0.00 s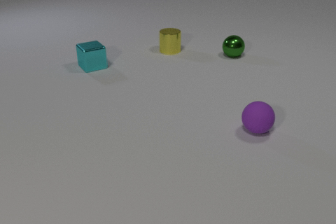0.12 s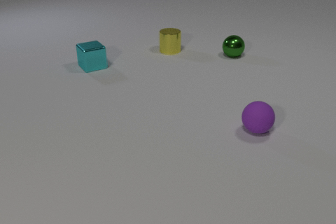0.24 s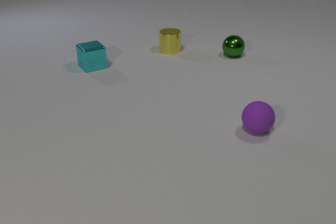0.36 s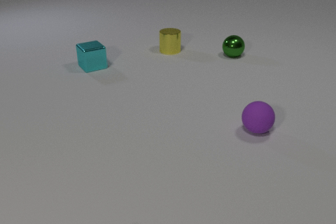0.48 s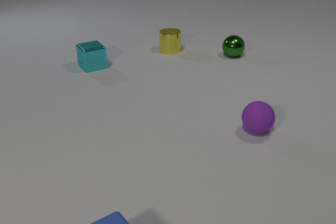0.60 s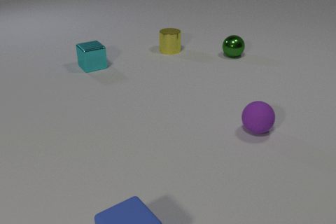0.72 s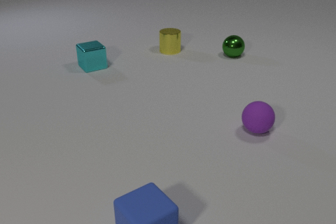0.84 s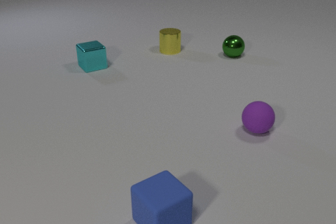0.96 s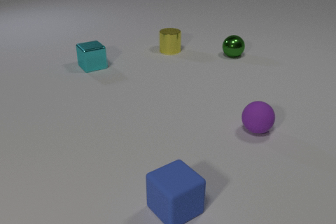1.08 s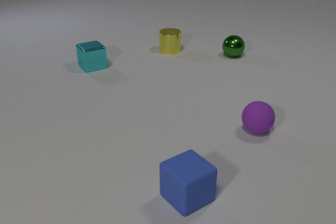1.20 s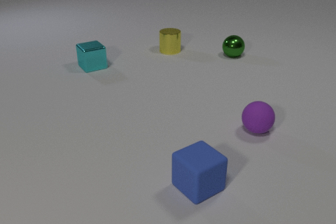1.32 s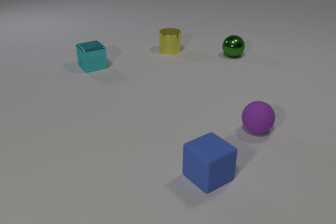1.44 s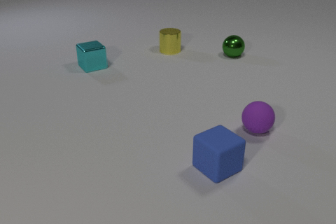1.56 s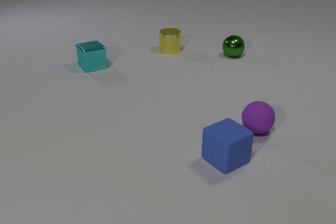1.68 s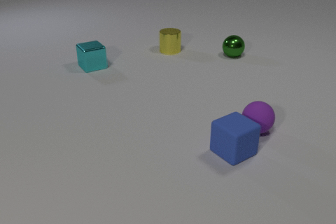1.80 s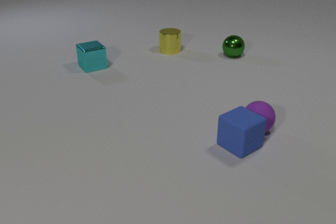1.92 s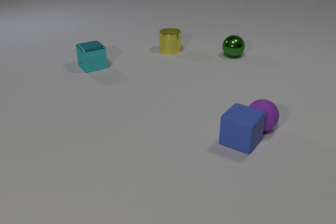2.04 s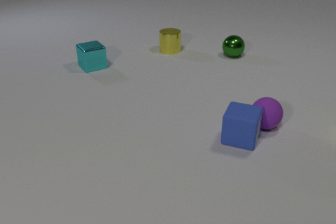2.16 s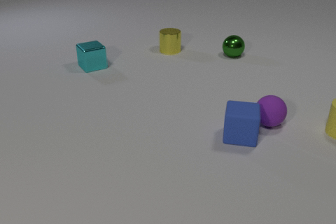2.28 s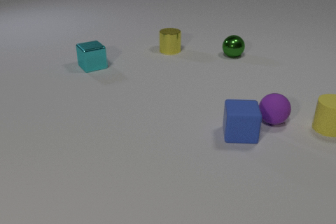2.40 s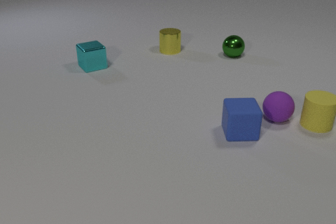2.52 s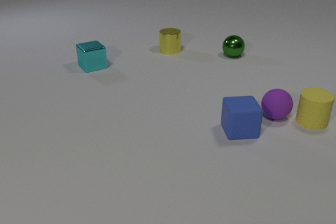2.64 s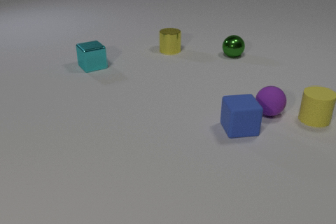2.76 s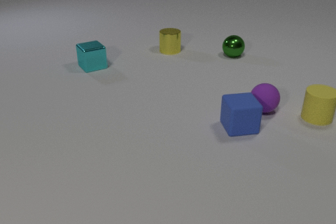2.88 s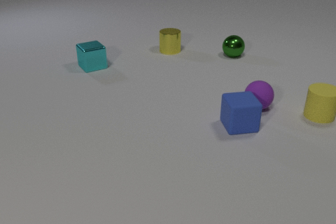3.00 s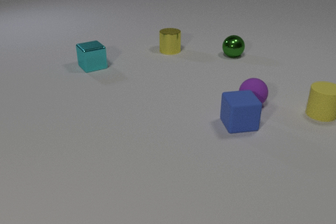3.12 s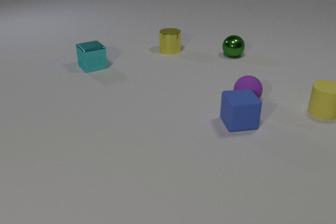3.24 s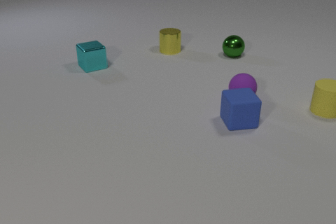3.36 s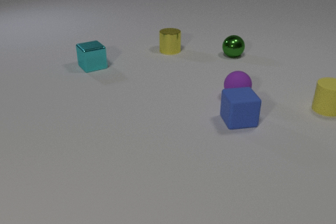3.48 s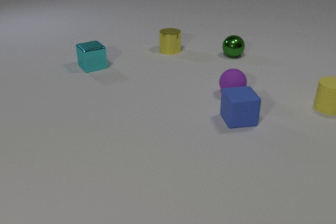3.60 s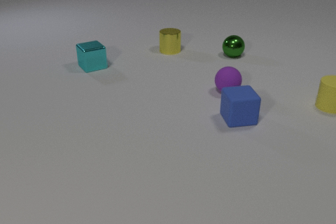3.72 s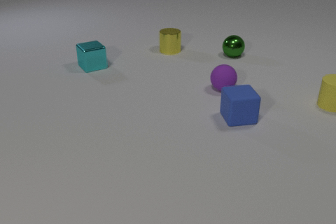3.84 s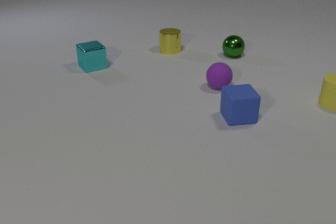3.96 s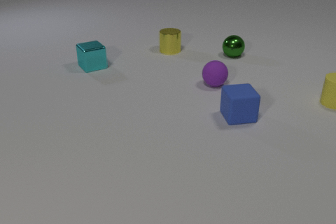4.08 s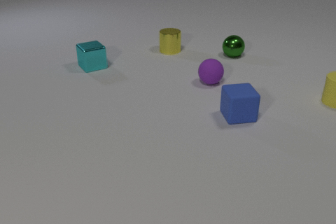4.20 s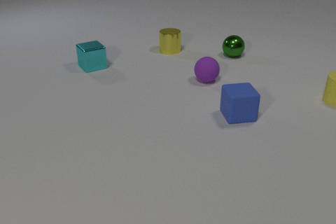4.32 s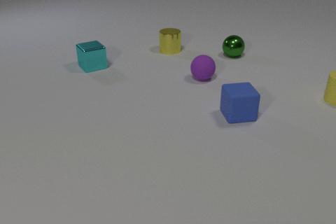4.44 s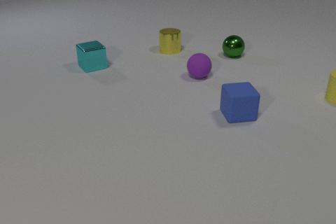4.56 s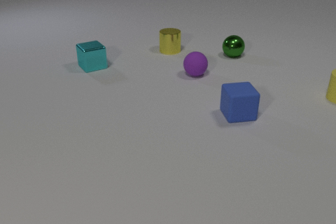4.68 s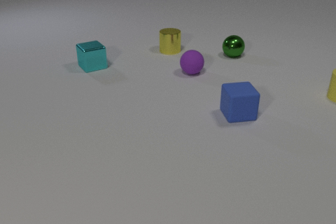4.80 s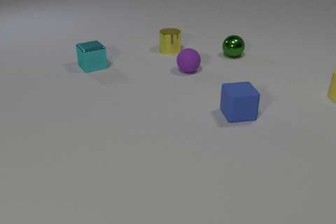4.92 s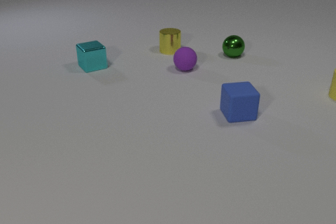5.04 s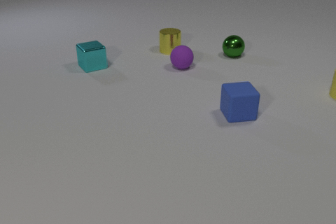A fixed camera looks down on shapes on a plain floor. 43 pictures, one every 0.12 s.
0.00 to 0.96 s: The blue rubber cube comes in at the bottom edge, slides away from the camera and to the right.
0.96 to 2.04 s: The blue rubber cube slides away from the camera and to the right, spins counterclockwise seen from above by about 30 degrees, its near face sliding to the right. The purple rubber sphere rolls away from the camera and to the right. The blue rubber cube and the purple rubber sphere collide.
2.04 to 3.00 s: The blue rubber cube slides away from the camera, spins counterclockwise seen from above by about 30 degrees, its near face sliding to the right. The purple rubber sphere rolls away from the camera. The yellow rubber cylinder comes in at the right edge, slides away from the camera and to the left. The purple rubber sphere and the yellow rubber cylinder collide.
3.00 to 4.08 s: The blue rubber cube slides away from the camera. The purple rubber sphere rolls to the left and away from the camera. The yellow rubber cylinder slides away from the camera.
4.08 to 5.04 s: The purple rubber sphere rolls away from the camera and to the left. The yellow rubber cylinder slides away from the camera.
How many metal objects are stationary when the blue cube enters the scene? 3.
Are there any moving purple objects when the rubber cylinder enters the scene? yes.
What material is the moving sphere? rubber.
